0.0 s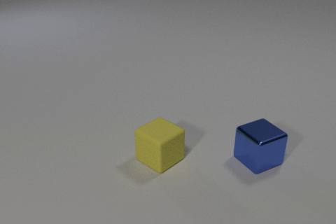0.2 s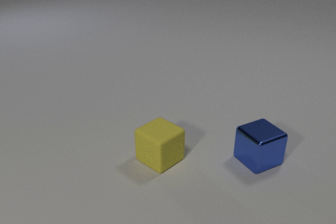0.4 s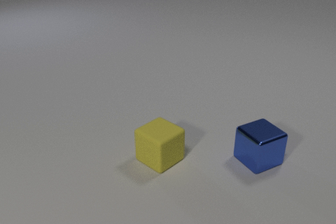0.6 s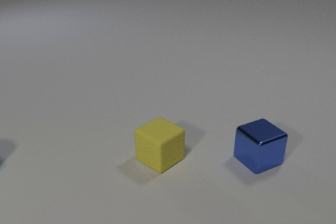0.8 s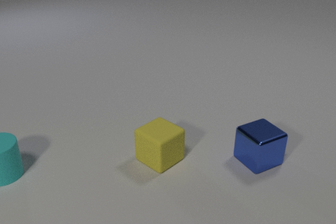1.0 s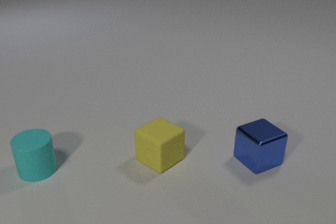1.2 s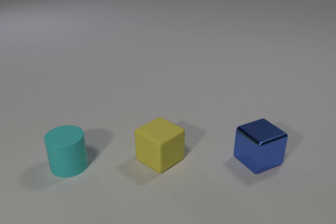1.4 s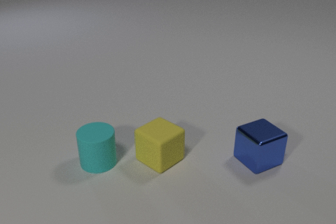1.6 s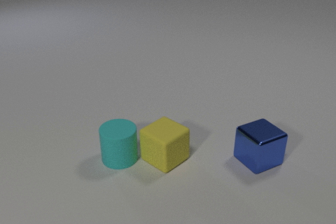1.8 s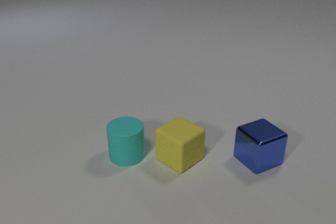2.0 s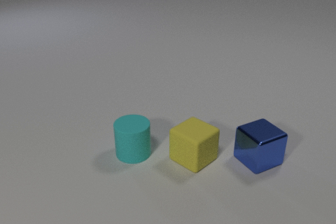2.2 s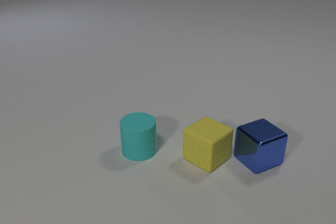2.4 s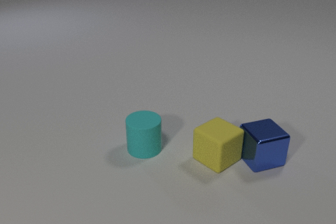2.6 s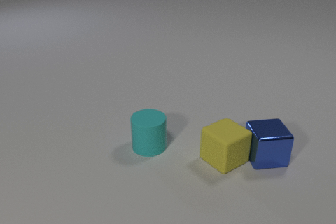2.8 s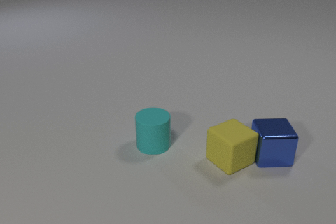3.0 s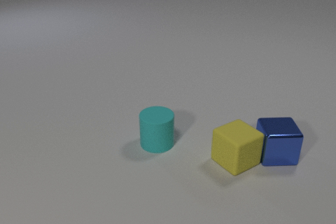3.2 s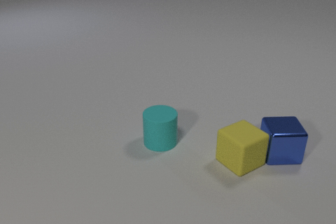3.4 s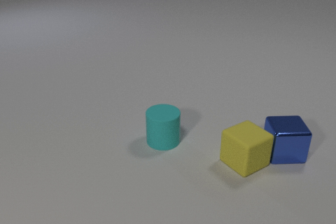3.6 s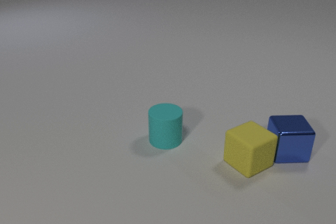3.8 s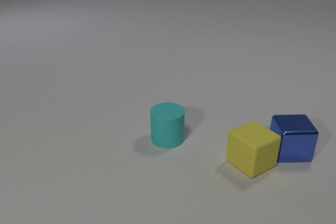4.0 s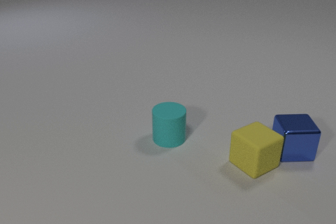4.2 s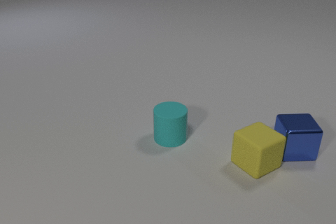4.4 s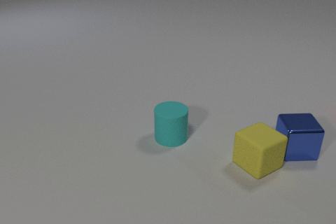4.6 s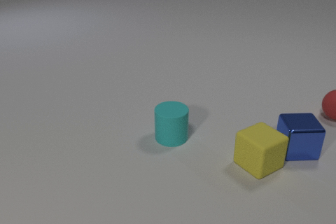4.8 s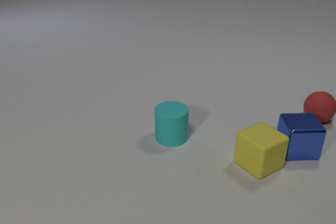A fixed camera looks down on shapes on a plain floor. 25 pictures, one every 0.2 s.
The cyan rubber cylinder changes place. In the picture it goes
to the right.
The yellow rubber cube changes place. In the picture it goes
to the right.
0.0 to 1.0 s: The cyan rubber cylinder comes in at the left edge, slides to the right.
1.0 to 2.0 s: The cyan rubber cylinder slides to the right. The yellow rubber cube slides to the right. The cyan rubber cylinder and the yellow rubber cube collide.
2.0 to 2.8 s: The cyan rubber cylinder slides to the right and away from the camera. The yellow rubber cube slides to the right. The blue metal cube slides to the right and away from the camera, spins clockwise seen from above by about 30 degrees, its near face sliding to the left. The yellow rubber cube and the blue metal cube collide.
2.8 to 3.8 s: The cyan rubber cylinder slides to the right and away from the camera. The yellow rubber cube slides to the right. The blue metal cube slides to the right and away from the camera.
3.8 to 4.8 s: The red rubber sphere comes in at the right edge, rolls to the left and toward the camera. The blue metal cube moves, and ends about where it began.
What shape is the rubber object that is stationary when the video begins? cube.
What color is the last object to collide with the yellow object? blue.
Are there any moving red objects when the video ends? yes.
